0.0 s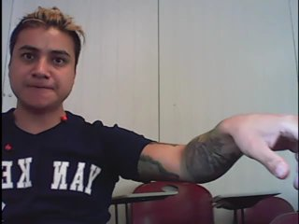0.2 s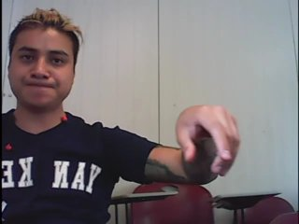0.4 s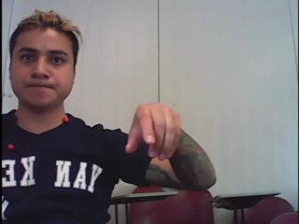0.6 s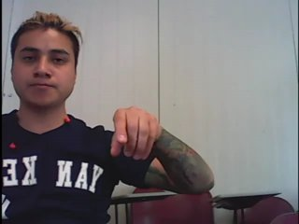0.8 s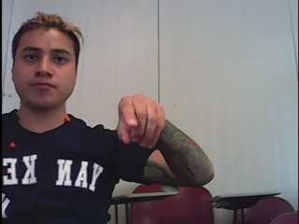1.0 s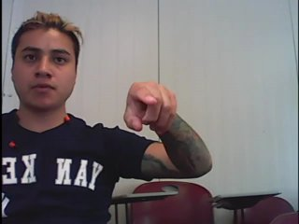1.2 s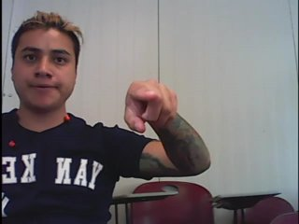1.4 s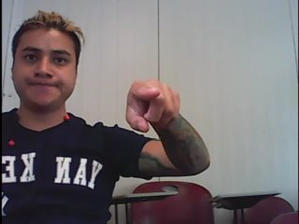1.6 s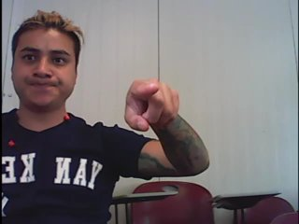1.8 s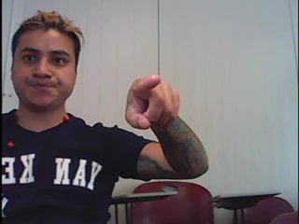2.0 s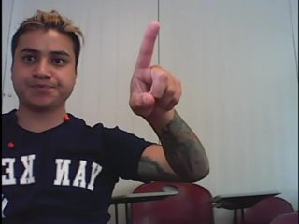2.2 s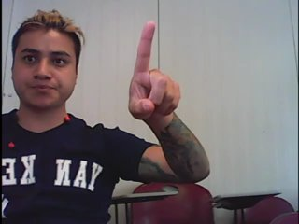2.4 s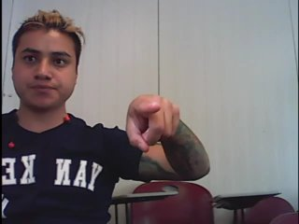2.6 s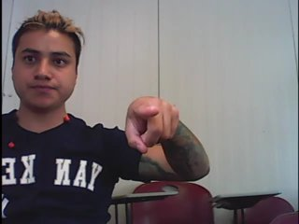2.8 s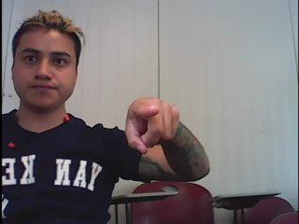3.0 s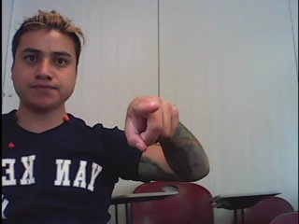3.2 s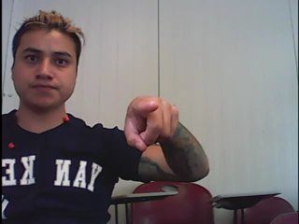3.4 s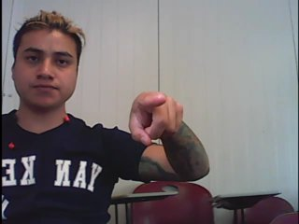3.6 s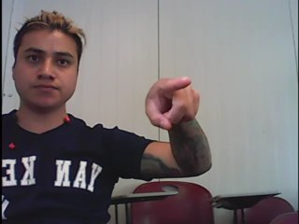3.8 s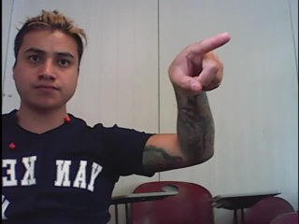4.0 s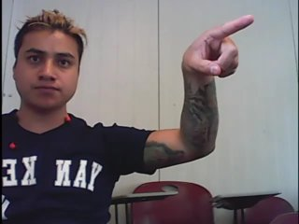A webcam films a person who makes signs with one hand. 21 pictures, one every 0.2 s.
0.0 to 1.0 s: Non-gesture.
1.1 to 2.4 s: Click with one finger.
2.5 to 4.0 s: Pointing with one finger.
